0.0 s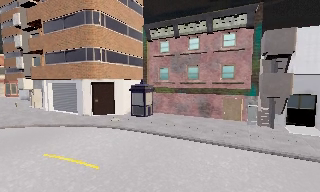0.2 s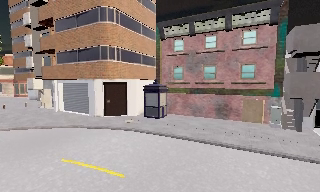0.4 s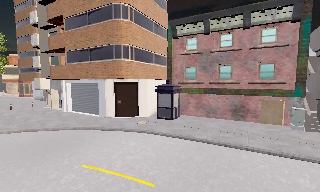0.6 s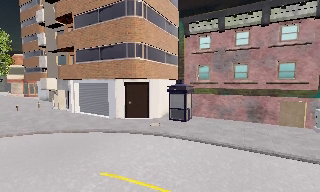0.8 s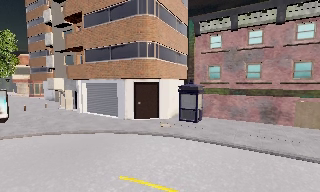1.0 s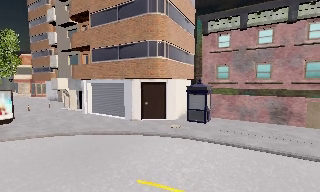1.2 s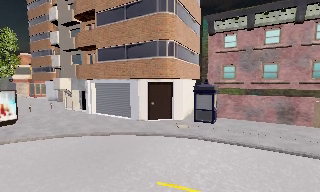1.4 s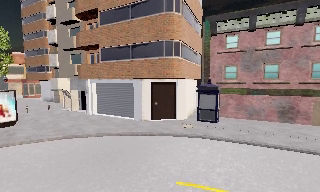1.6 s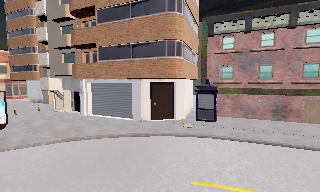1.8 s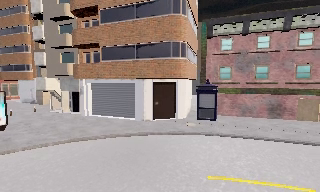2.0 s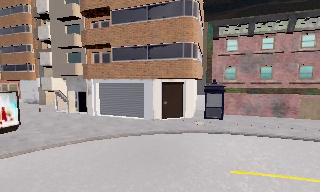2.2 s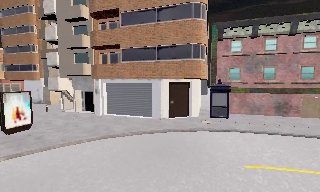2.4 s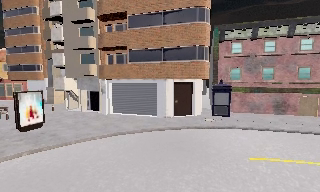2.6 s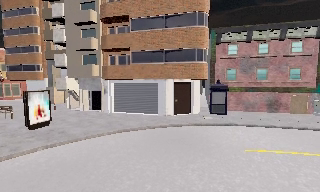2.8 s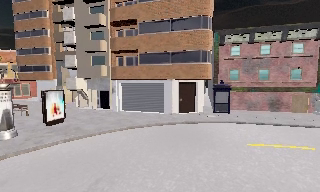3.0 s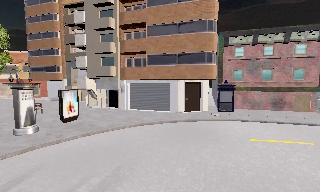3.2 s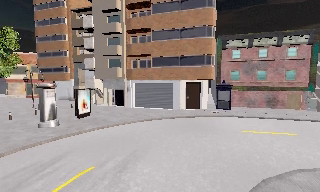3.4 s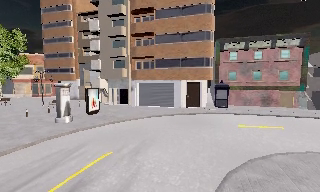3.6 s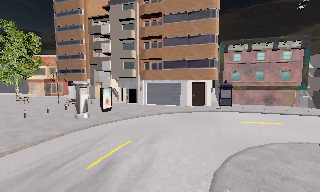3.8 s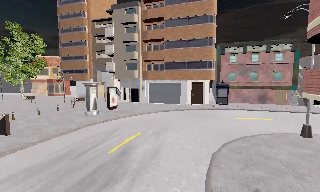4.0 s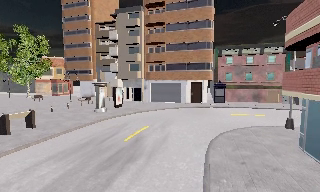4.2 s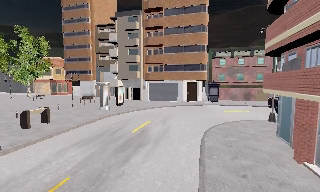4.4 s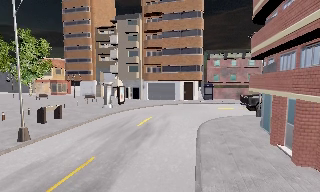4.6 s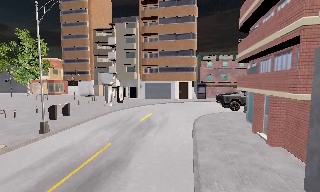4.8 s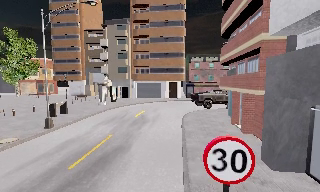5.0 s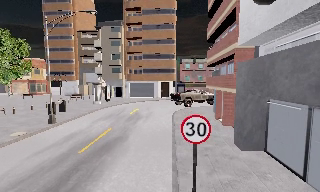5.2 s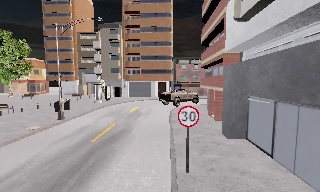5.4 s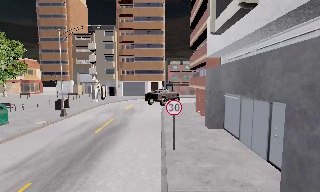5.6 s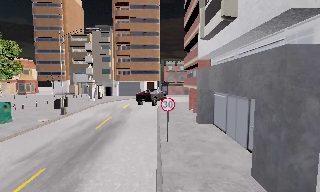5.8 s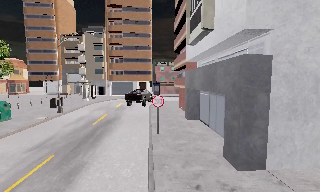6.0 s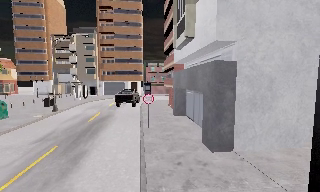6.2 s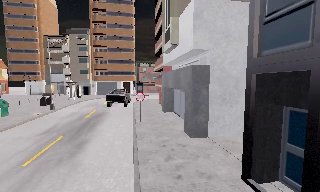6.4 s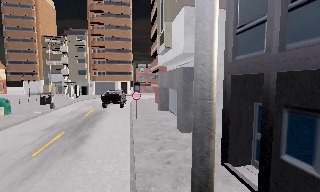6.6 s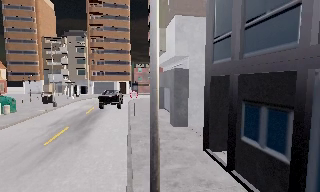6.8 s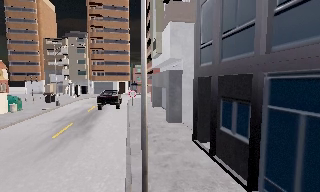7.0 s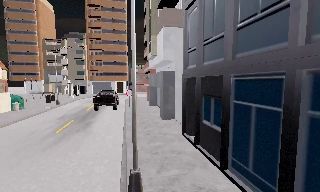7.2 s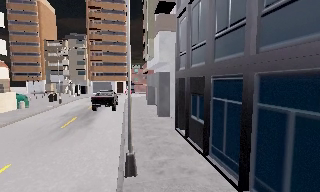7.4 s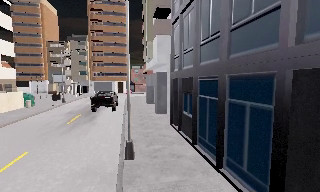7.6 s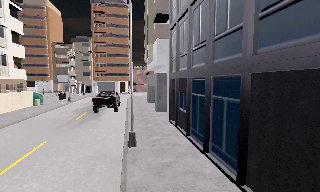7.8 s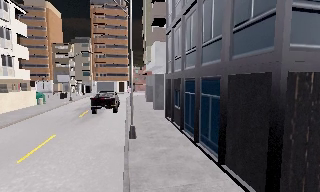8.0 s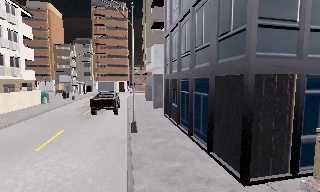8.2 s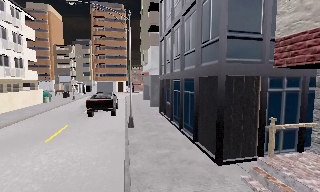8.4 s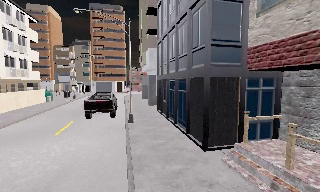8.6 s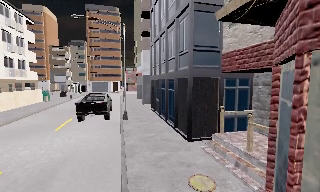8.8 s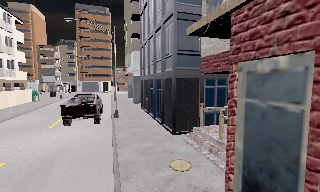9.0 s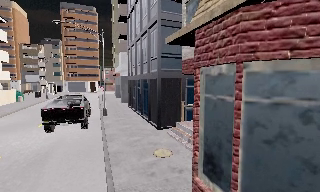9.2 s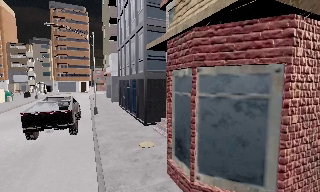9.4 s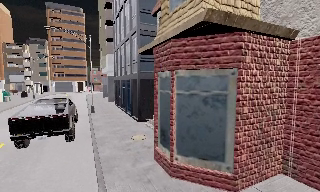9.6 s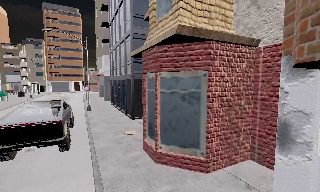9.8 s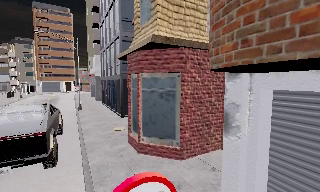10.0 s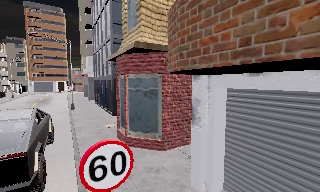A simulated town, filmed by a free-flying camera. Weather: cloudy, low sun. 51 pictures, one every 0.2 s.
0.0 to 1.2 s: The camera travels to its left and forward, about 5 m, so close, fixed things drift to the right.
1.2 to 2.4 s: The camera pans to its right, which is clockwise from overhead, by about 15 degrees. It travels to its left, about 5 m.
2.4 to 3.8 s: The camera travels backward, about 8 m, so what stands in front gets smaller. It gains speed.
3.8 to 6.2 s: The camera pans to its right, which is clockwise from overhead, by about 25 degrees. It travels backward, about 17 m, so what stands in front gets smaller.
6.2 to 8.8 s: The camera travels backward, about 14 m, so what stands in front gets smaller.
8.8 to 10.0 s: The scene slides to the left, as the camera pans about 15 degrees to its right. It travels backward and to its right, about 6 m, so what stands in front gets smaller.
The film runs backward here.
